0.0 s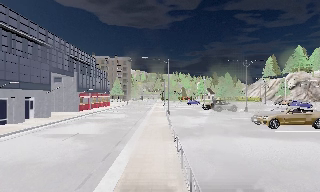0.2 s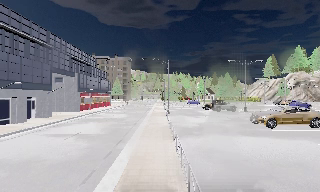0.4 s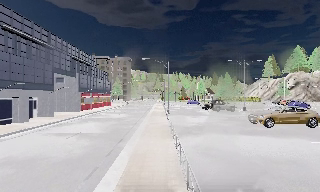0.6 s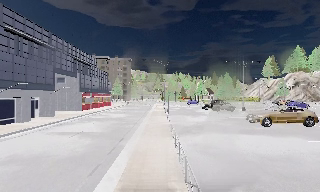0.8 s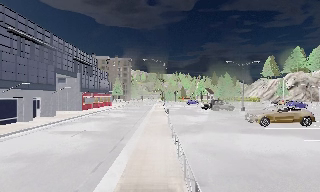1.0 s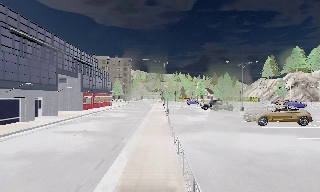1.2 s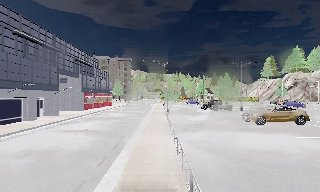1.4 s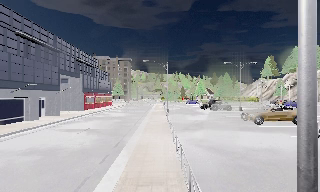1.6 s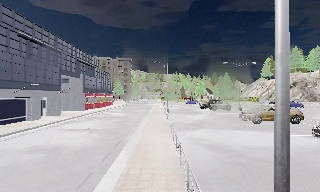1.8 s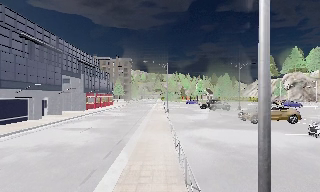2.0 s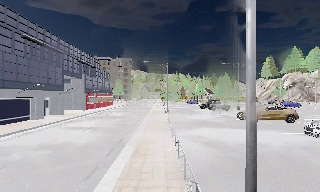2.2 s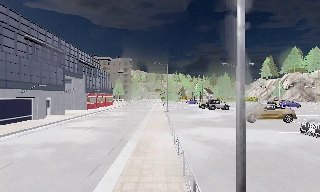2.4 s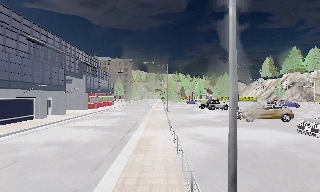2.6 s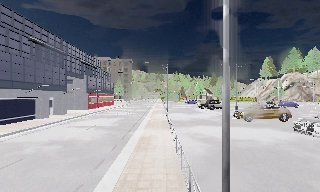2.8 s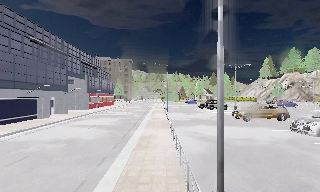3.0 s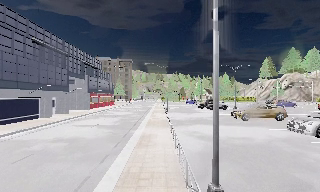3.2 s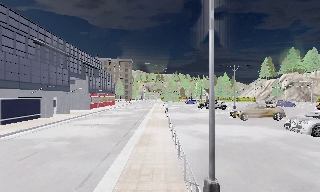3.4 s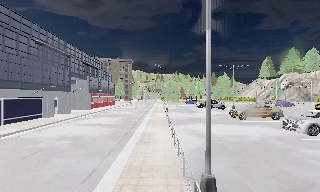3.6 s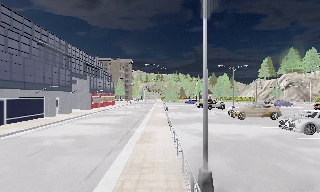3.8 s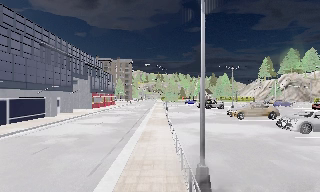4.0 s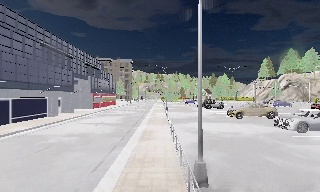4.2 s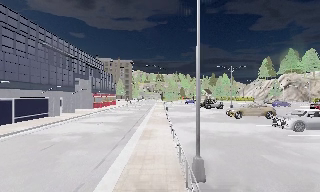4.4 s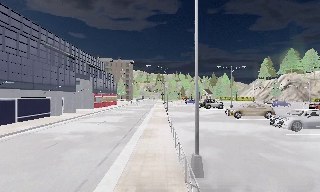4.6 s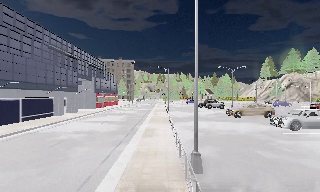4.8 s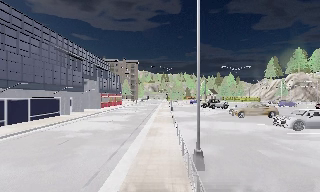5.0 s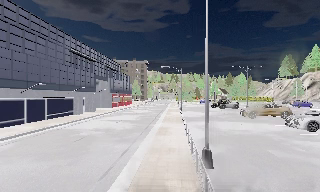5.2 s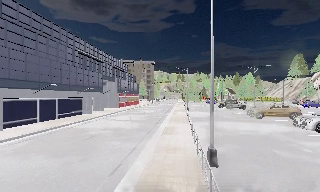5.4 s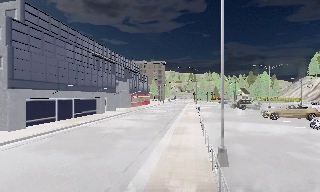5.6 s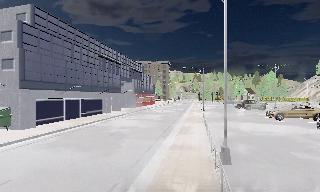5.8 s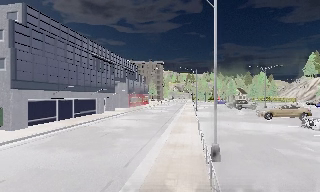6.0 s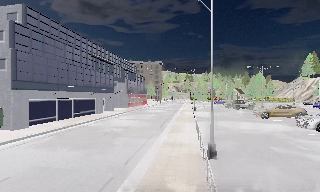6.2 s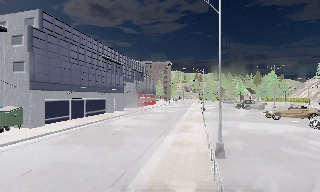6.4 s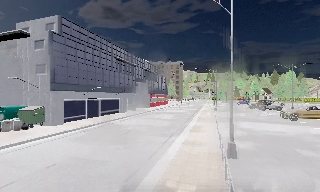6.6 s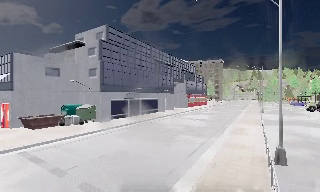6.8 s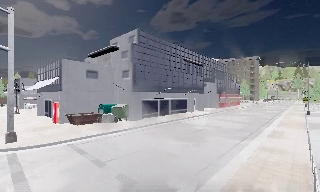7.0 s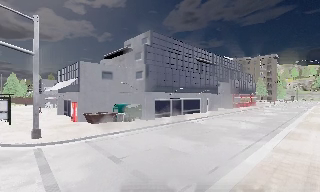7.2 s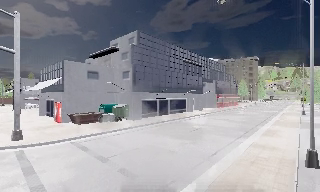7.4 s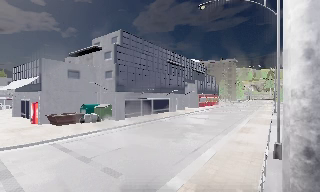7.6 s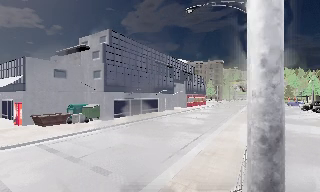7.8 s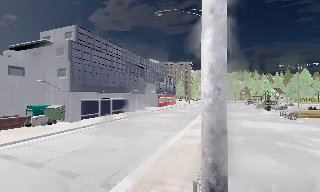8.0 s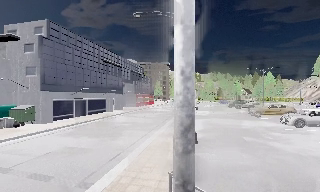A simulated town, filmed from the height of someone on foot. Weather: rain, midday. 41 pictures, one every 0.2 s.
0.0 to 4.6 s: The camera travels backward, about 6 m, so what stands in front gets smaller.
4.6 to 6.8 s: The camera swings to its left by about 40 degrees, and the scene slides to the right. It travels backward, about 3 m.
6.8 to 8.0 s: The camera swings to its right by about 30 degrees, and the scene slides to the left. It travels backward, about 1.5 m, so what stands in front gets smaller.
The film runs backward here.
